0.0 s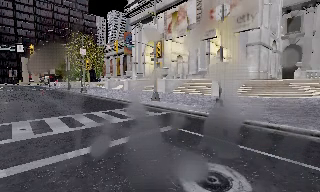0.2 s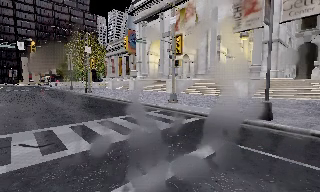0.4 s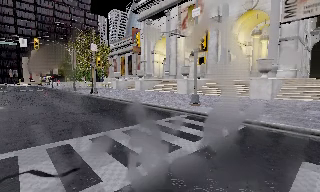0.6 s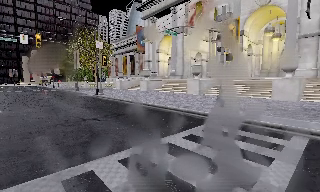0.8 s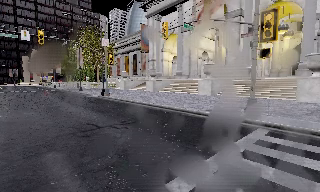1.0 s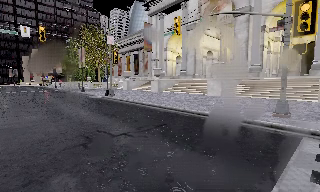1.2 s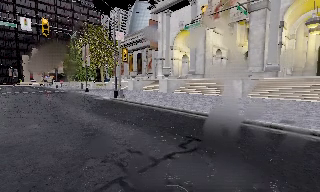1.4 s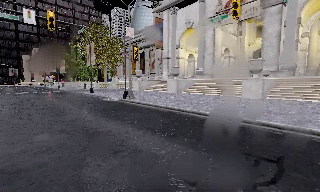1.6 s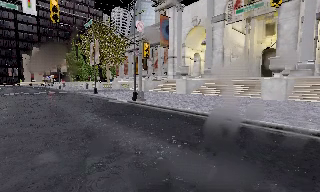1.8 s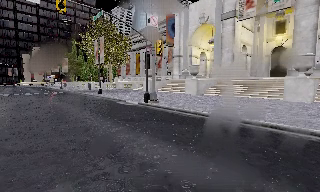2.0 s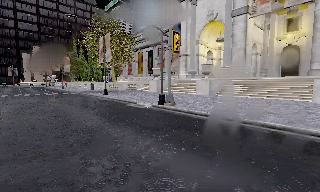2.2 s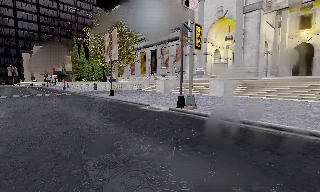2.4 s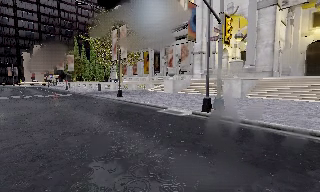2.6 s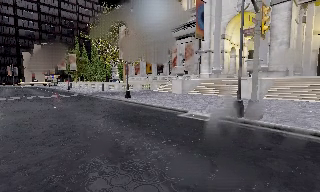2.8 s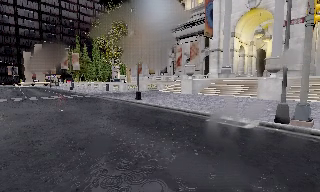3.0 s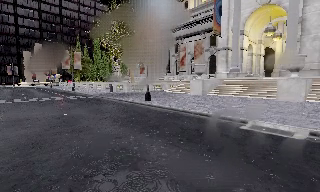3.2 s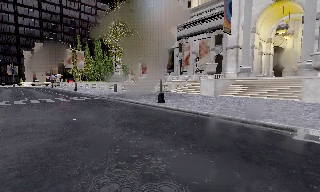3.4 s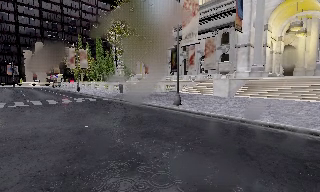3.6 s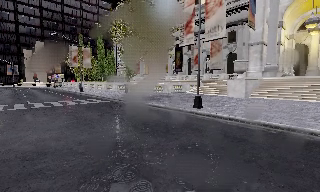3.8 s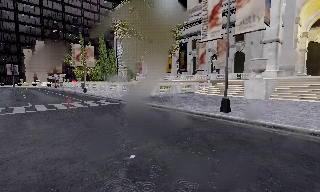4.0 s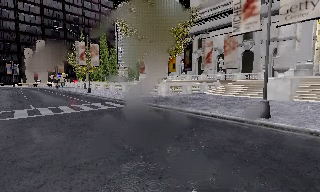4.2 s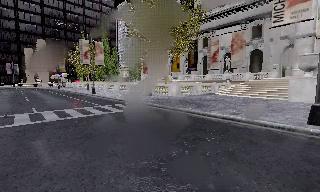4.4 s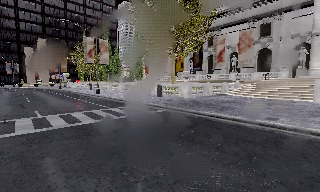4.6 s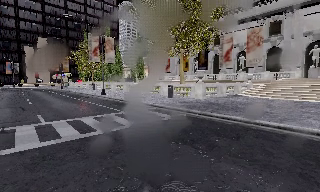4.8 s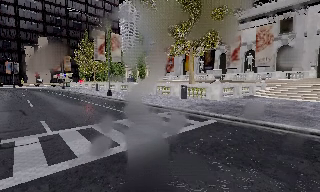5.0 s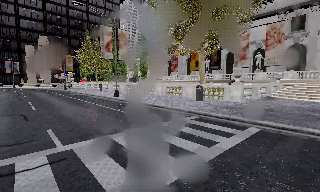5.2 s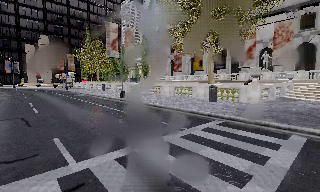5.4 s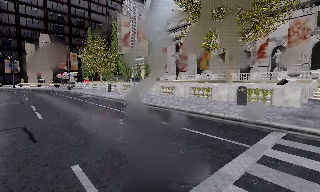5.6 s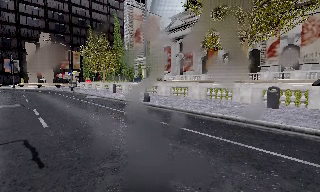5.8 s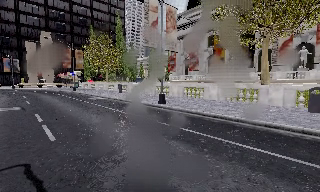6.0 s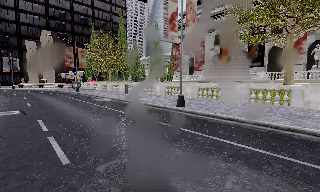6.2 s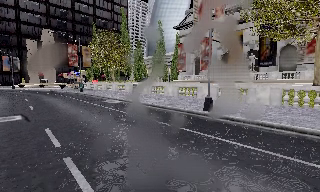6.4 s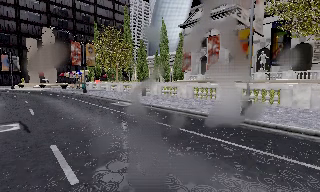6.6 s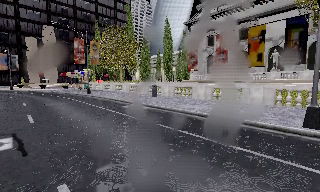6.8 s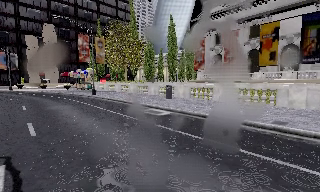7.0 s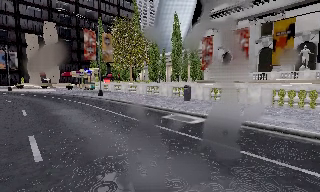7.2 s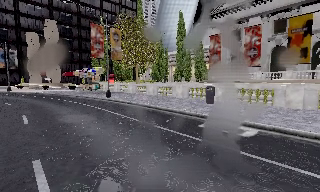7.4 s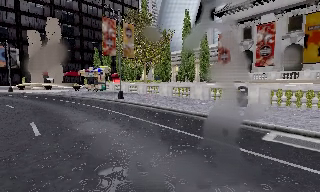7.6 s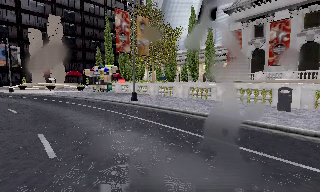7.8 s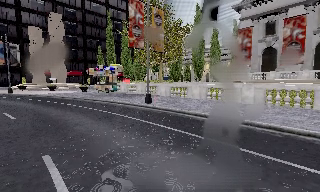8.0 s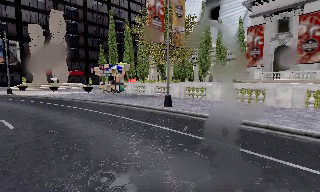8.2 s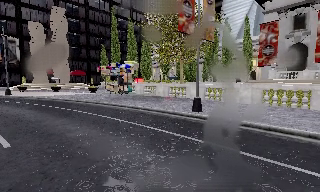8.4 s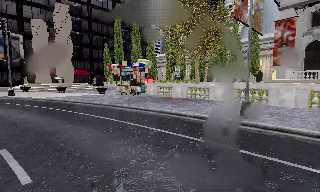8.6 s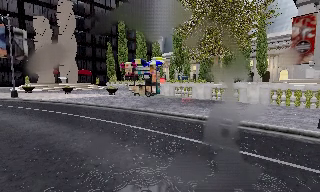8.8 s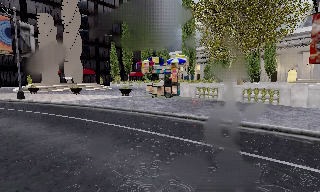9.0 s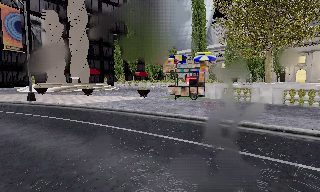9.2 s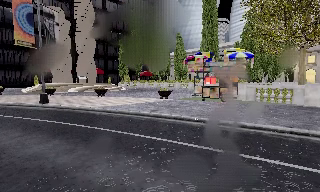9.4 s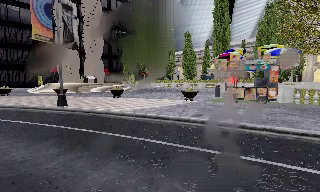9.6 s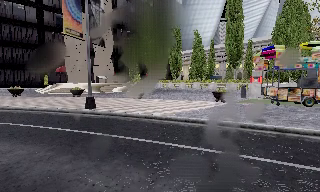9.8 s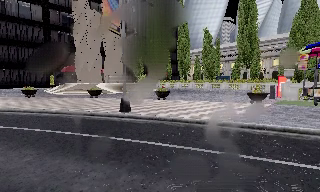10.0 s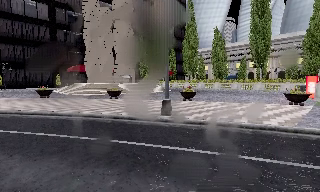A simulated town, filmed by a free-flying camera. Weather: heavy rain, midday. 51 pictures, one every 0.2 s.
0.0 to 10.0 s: The camera travels to its left and forward, about 90 m, so close, fixed things drift to the right.
The film runs forward here.
